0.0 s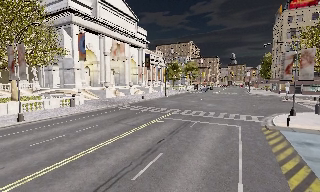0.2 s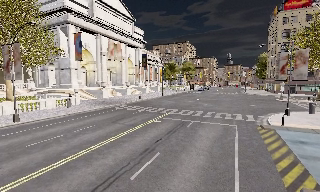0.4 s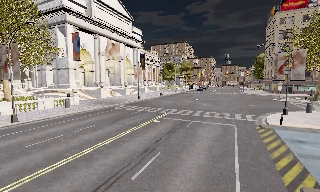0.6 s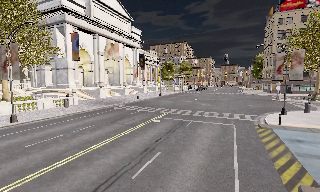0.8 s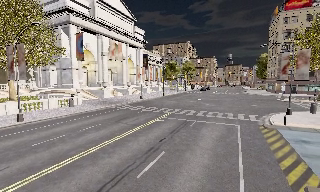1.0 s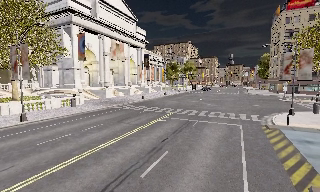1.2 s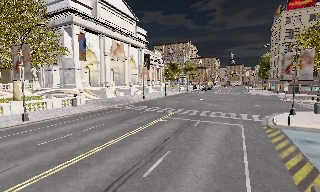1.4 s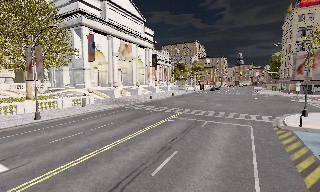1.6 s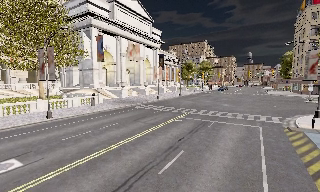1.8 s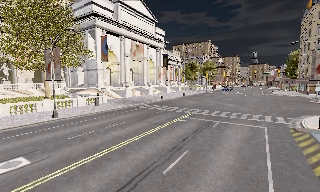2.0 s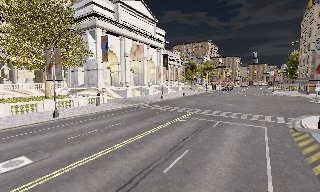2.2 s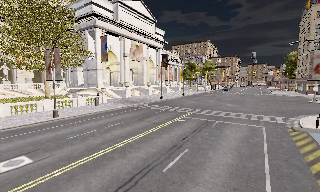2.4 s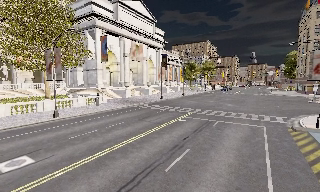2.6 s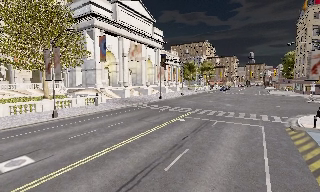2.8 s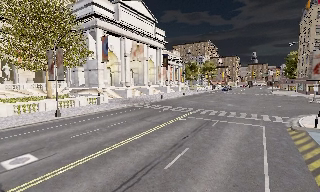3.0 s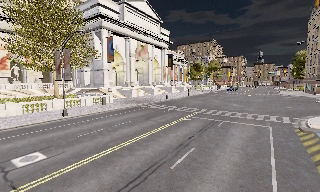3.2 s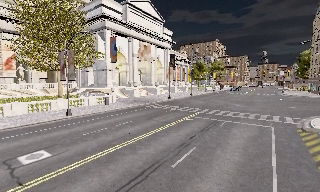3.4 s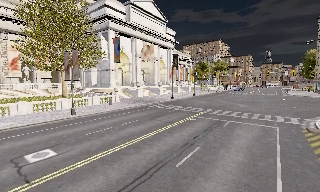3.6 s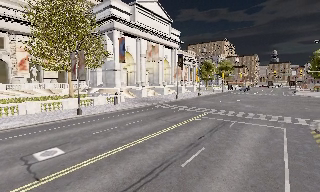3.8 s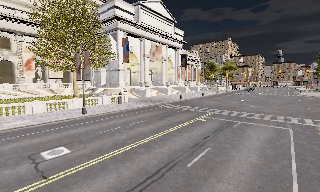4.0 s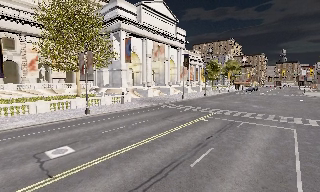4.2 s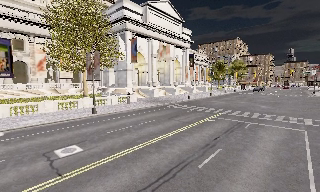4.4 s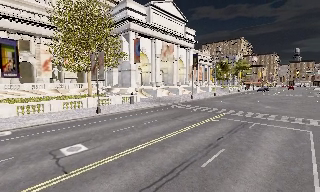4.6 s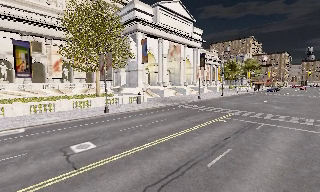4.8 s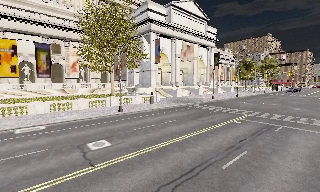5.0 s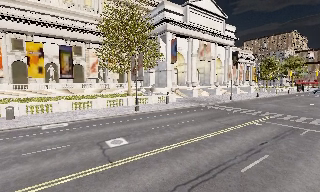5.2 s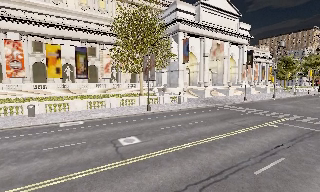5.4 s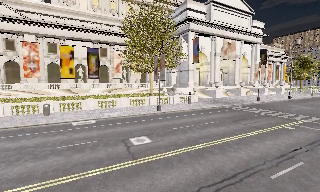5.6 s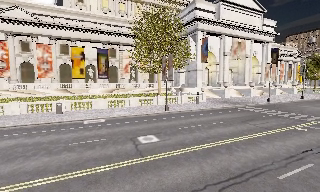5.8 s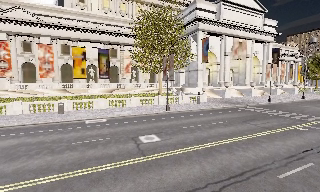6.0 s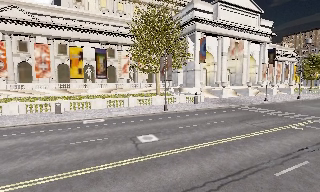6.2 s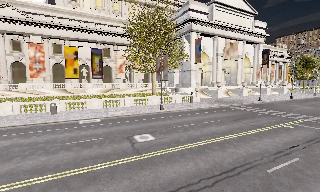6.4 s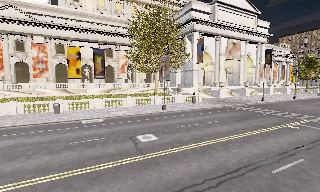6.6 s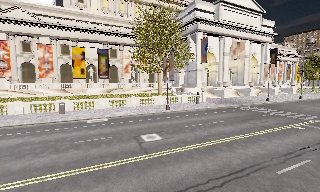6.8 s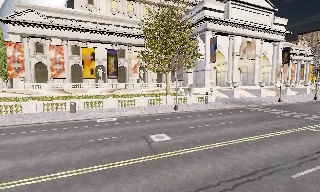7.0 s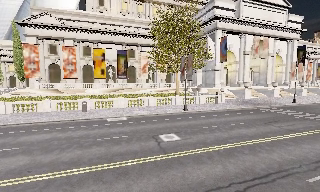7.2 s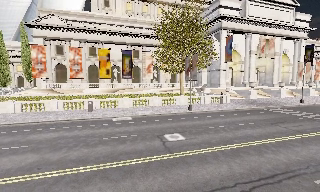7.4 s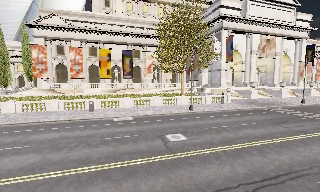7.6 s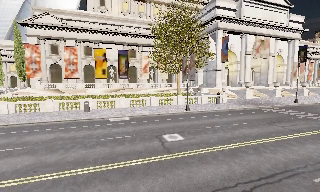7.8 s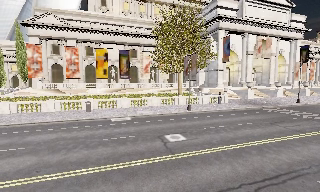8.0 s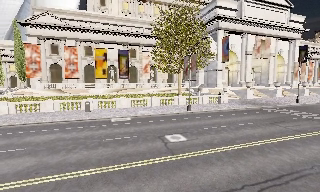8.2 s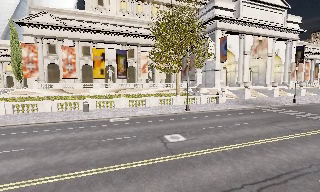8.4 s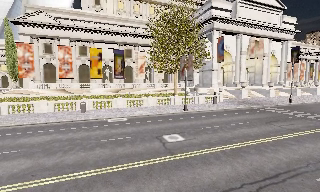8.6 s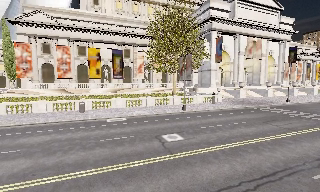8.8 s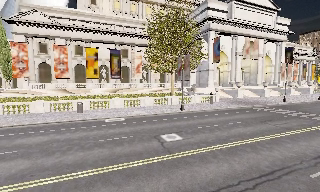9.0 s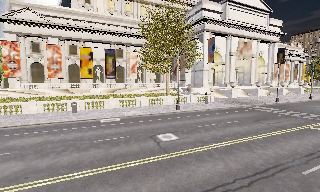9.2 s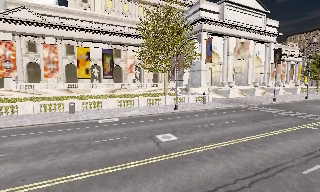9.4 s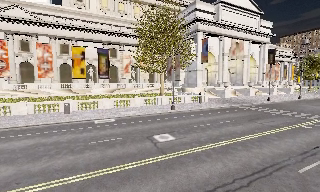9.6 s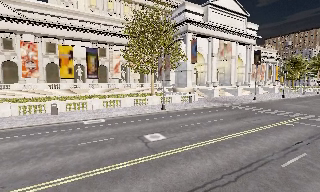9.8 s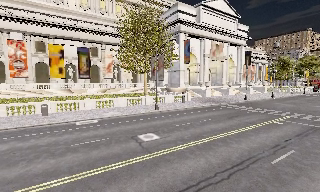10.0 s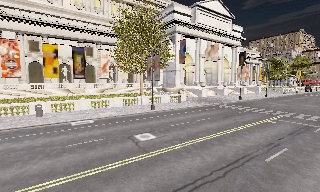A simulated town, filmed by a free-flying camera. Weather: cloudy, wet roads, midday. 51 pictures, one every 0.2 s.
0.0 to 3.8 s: The scene slides to the right, as the camera pans about 10 degrees to its left. It travels backward and to its left, about 1.5 m, so what stands in front gets smaller.
3.8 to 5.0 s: The camera swings to its left by about 15 degrees, and the scene slides to the right.
5.0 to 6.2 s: The camera travels backward, about 0.5 m, so what stands in front gets smaller.
6.2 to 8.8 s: The camera travels to its left, about 1 m, so close, fixed things drift to the right.
8.8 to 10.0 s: The camera pans to its right, which is clockwise from overhead, by about 10 degrees.
The film runs backward here.
